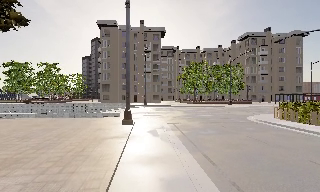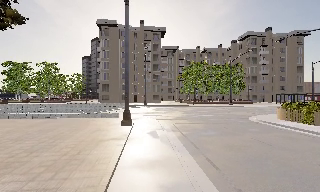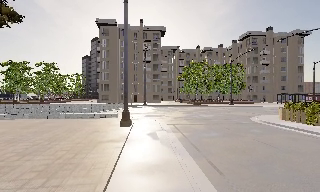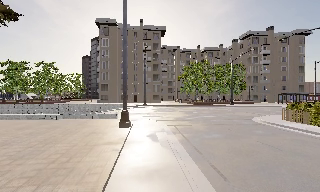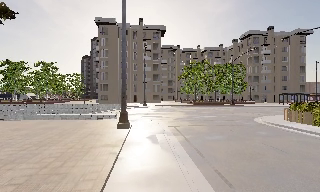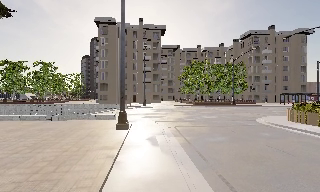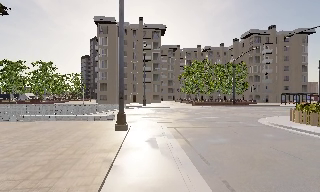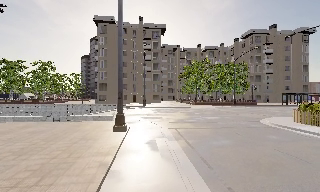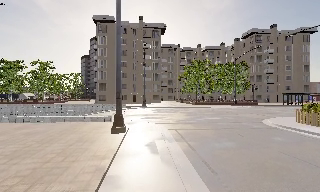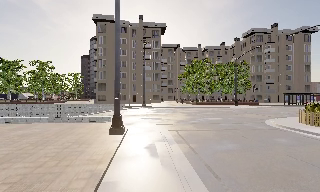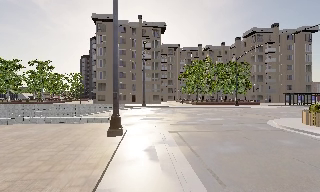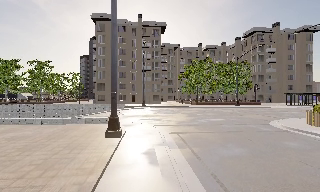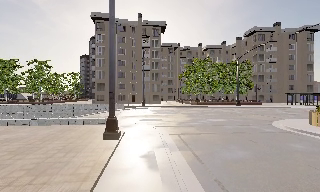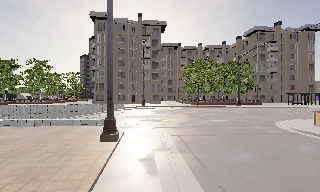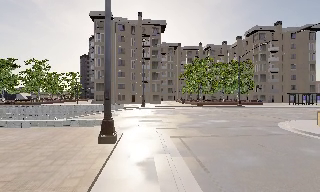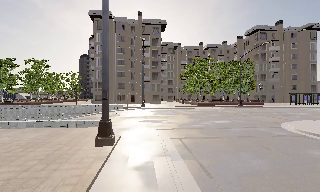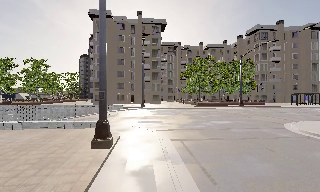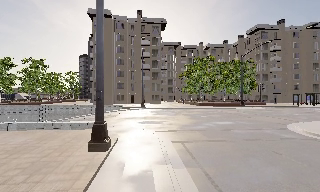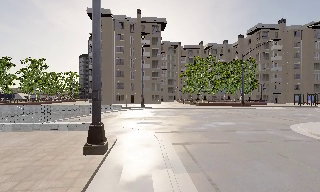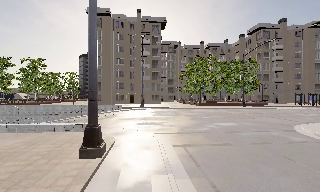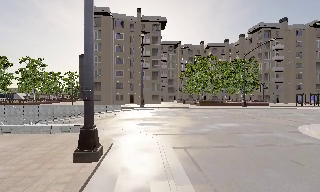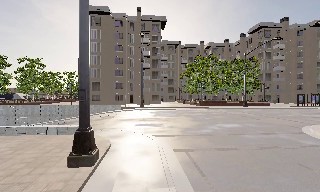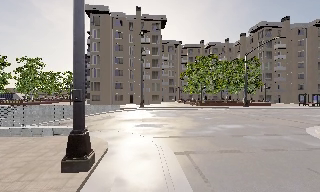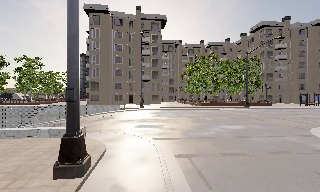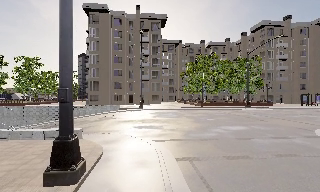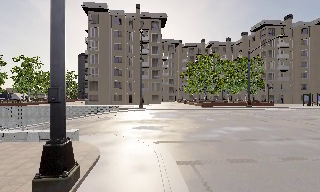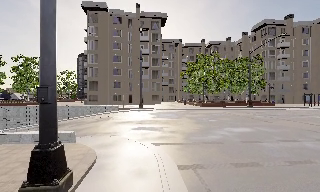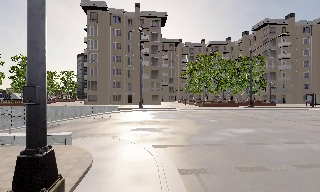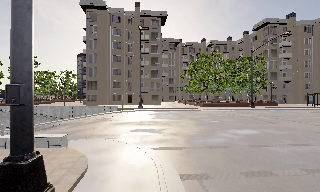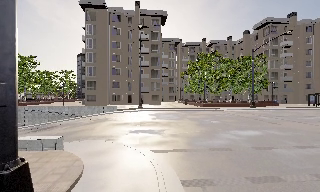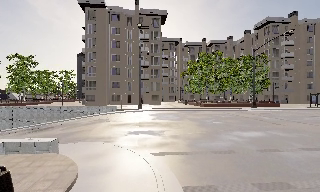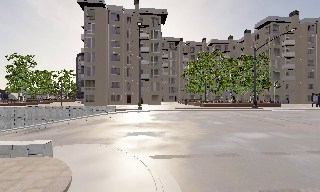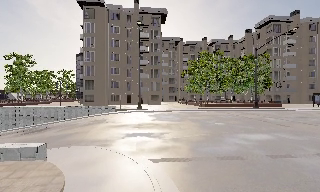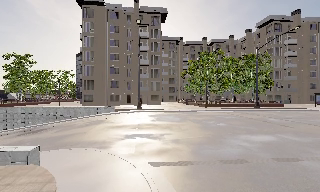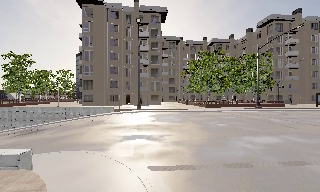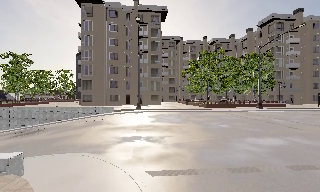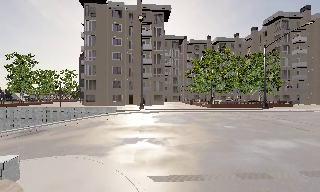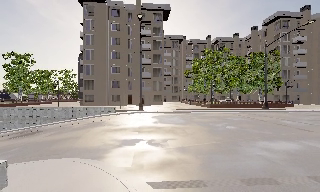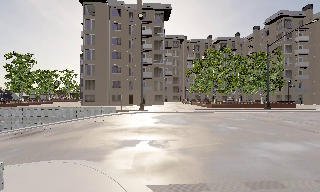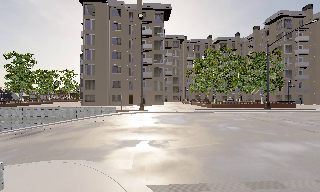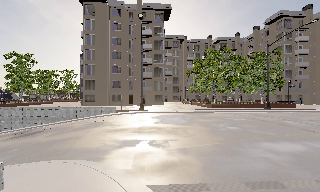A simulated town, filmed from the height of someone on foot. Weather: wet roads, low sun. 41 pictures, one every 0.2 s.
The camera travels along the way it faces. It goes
forward.
0.0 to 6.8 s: The camera travels forward, about 11 m, so what stands in front looms larger.
6.8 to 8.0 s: The camera travels forward, about 1 m, so what stands in front looms larger. It loses speed.
The film runs forward here.
